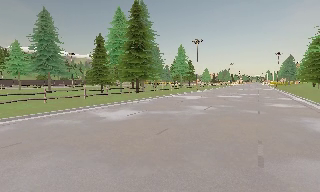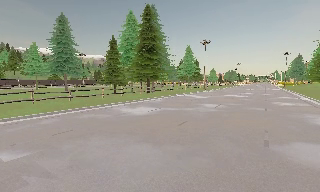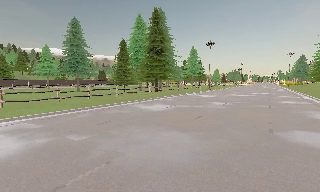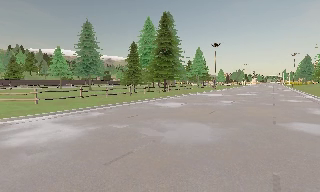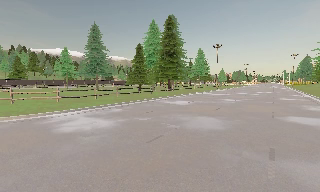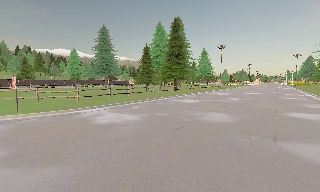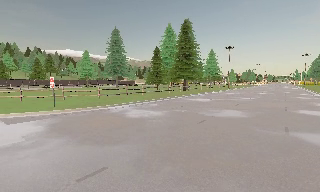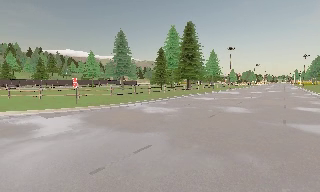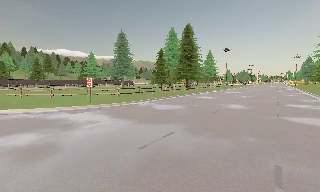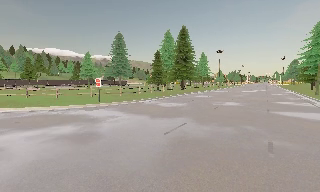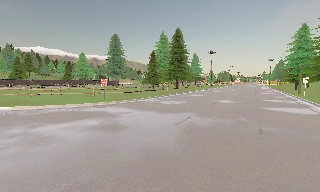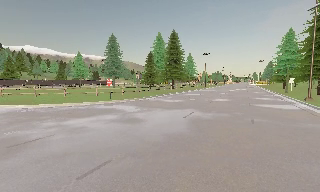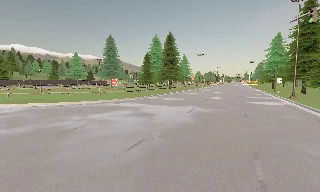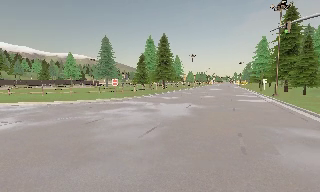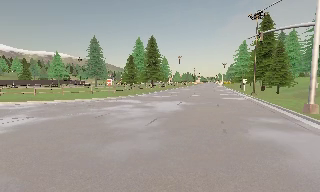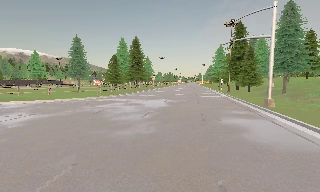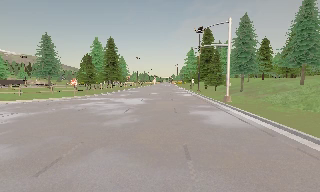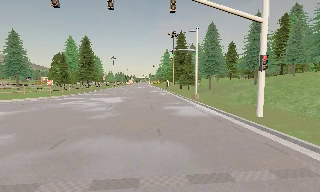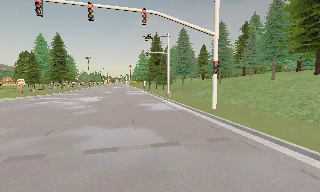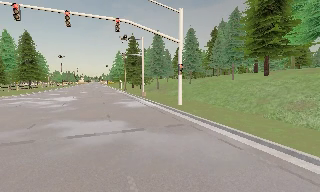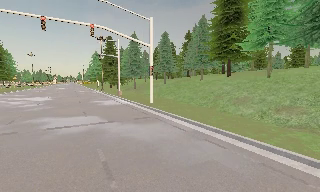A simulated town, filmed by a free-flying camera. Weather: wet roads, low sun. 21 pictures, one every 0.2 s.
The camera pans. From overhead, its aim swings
clockwise.
0.0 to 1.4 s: The camera travels backward and to its left, about 12 m, so what stands in front gets smaller.
1.4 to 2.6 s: The camera pans to its right, which is clockwise from overhead, by about 15 degrees. It travels backward and to its left, about 11 m, so what stands in front gets smaller.
2.6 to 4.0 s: The camera swings to its right by about 50 degrees, and the scene slides to the left. It travels backward, about 12 m.
The film runs backward here.
